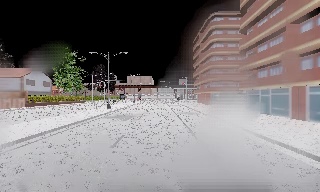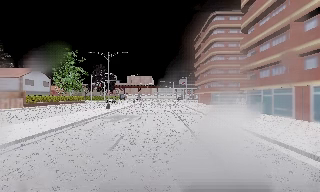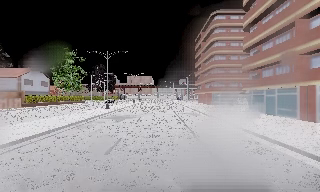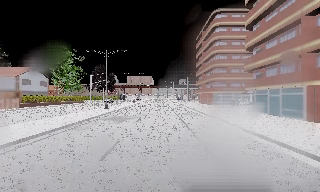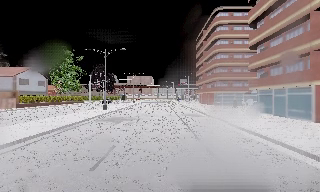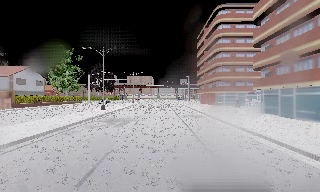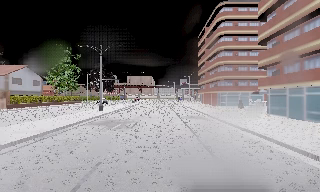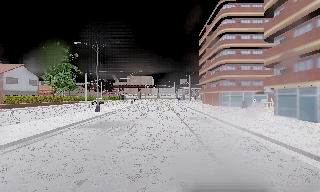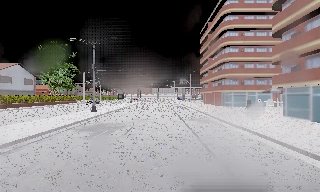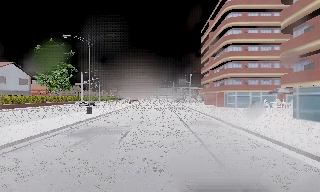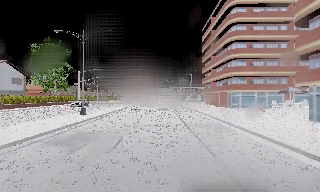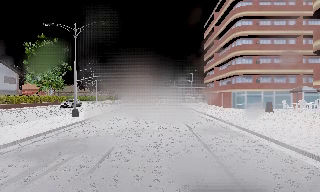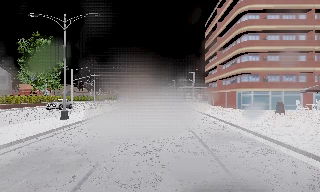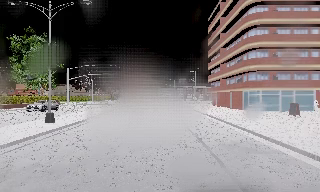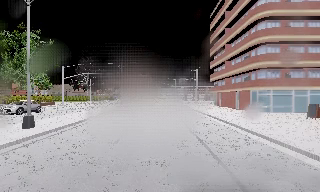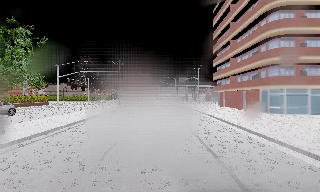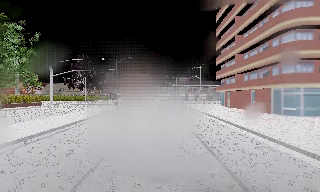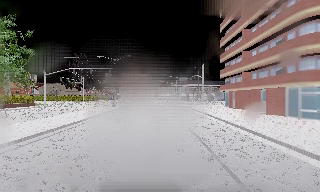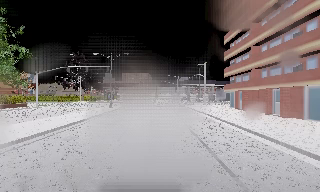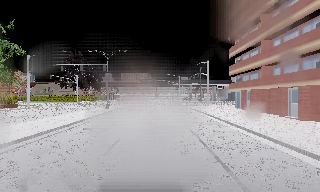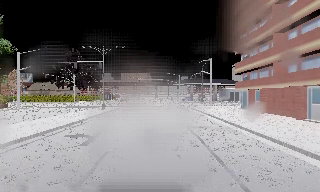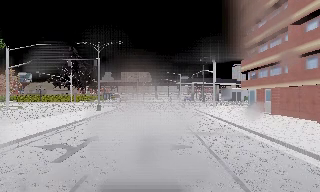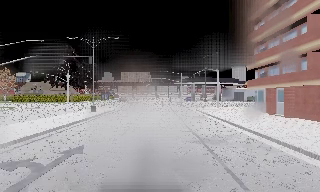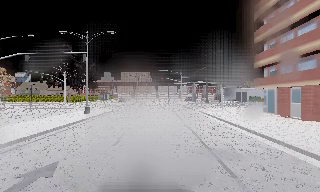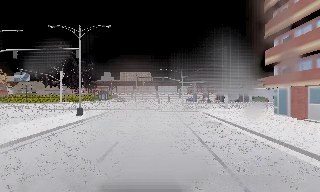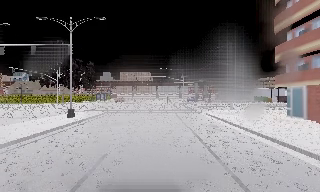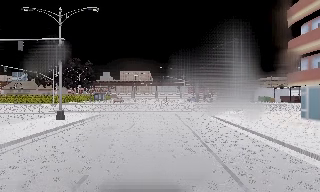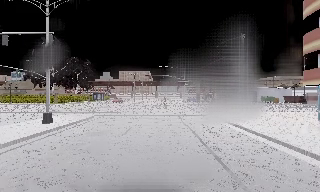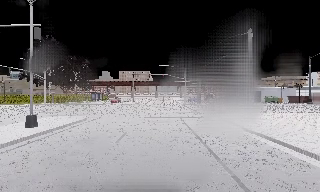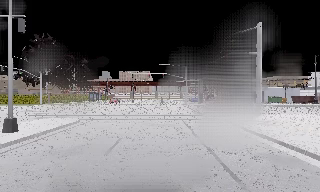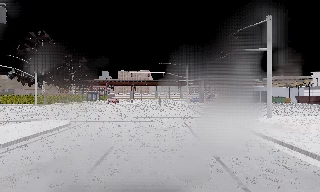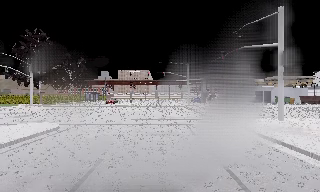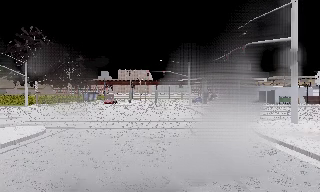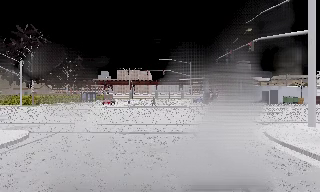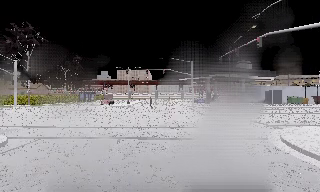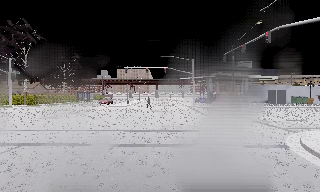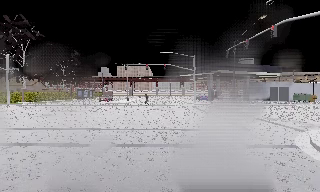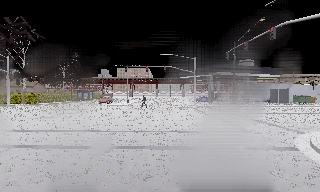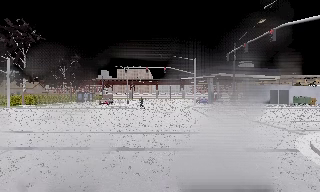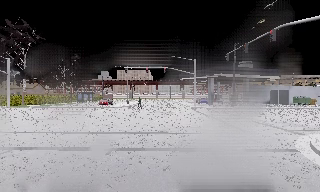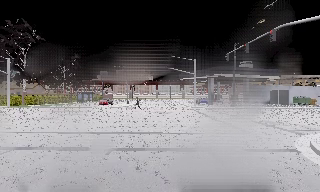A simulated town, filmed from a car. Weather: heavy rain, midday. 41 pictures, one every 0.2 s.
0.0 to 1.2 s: The camera travels forward, about 3.5 m, so what stands in front looms larger. It gains speed.
1.2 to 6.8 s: The camera travels forward, about 40 m, so what stands in front looms larger.
6.8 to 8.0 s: The camera travels forward, about 1.5 m, so what stands in front looms larger. It loses speed.
The film runs forward here.
